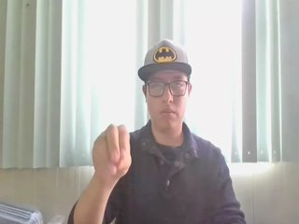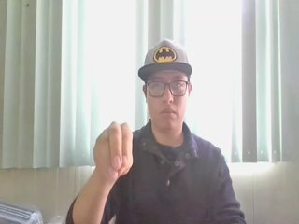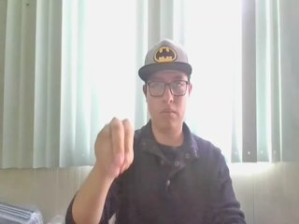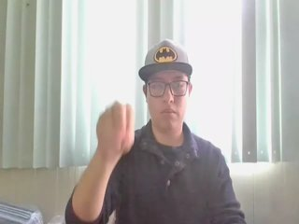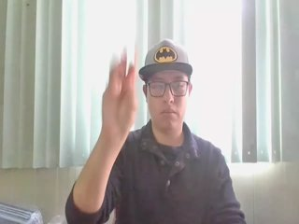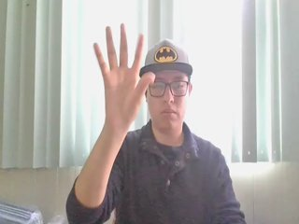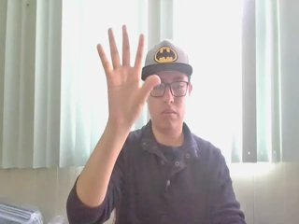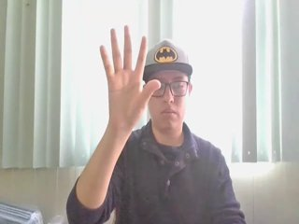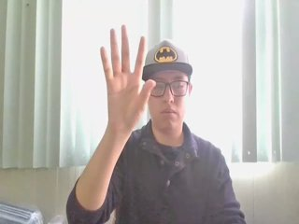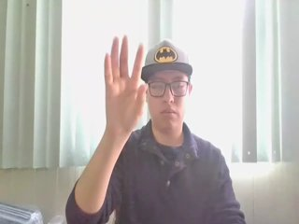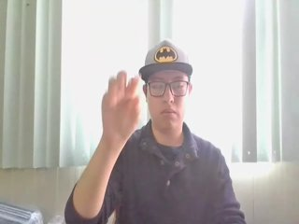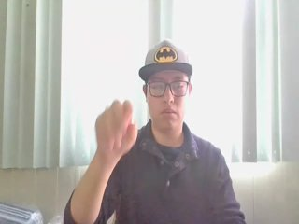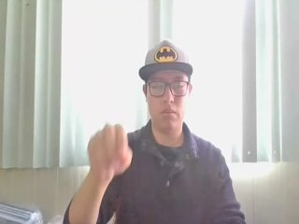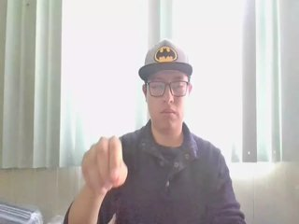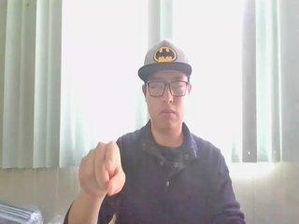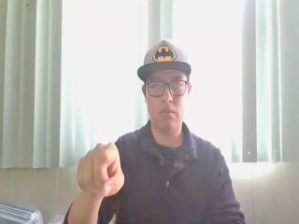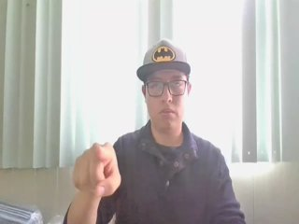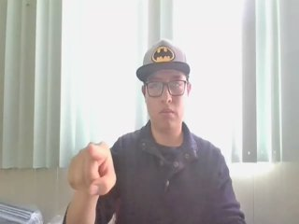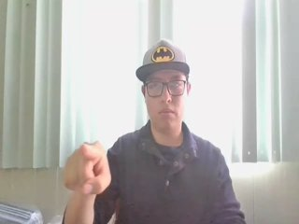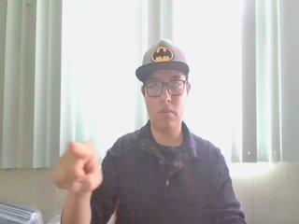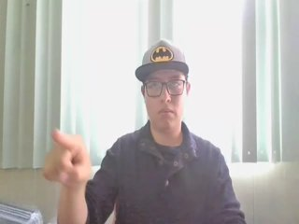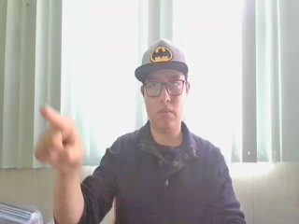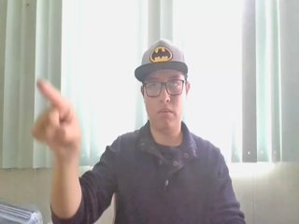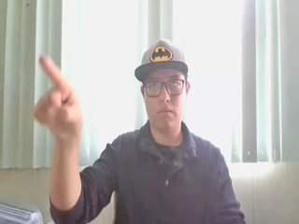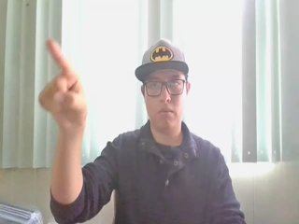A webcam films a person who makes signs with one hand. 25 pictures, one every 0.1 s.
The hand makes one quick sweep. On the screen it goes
upward.
0.0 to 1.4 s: On the screen the hand sweeps upward. The name of the sign: Throw up.
1.5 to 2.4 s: Pointing with one finger.
